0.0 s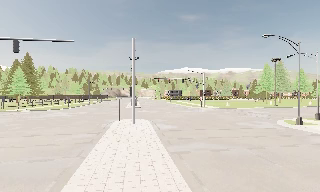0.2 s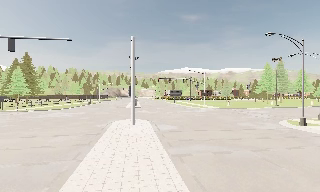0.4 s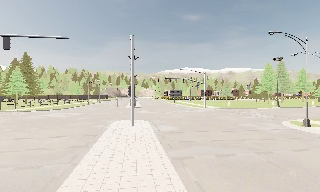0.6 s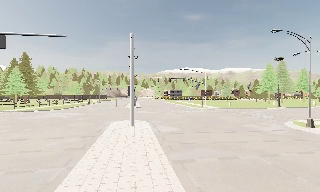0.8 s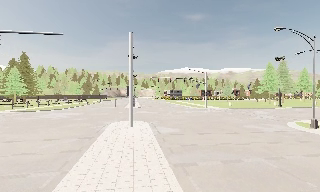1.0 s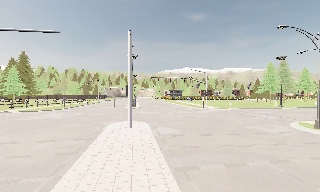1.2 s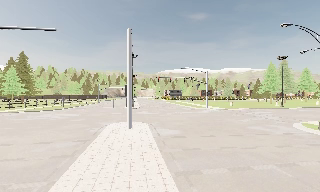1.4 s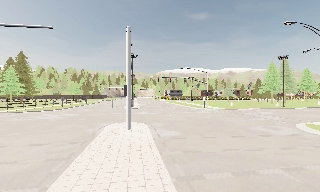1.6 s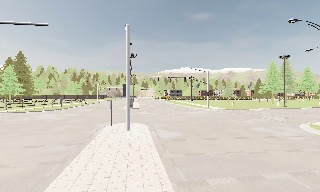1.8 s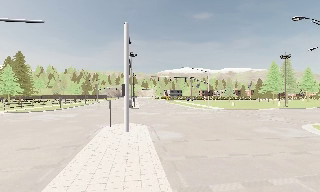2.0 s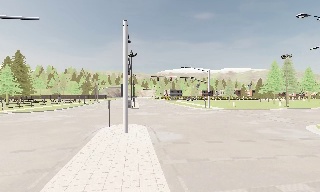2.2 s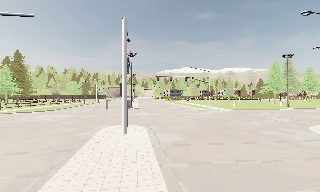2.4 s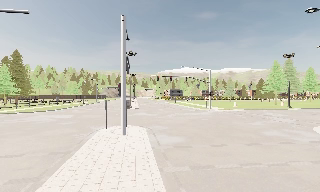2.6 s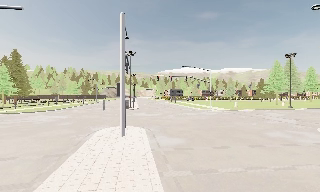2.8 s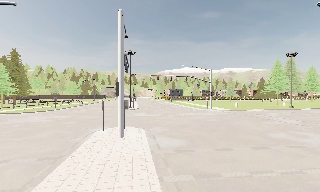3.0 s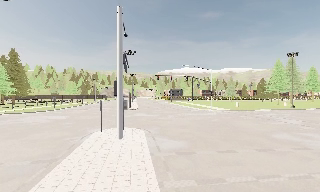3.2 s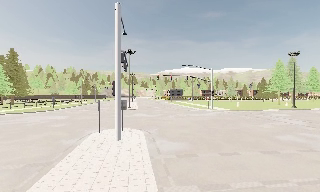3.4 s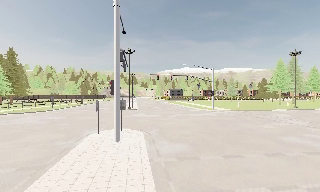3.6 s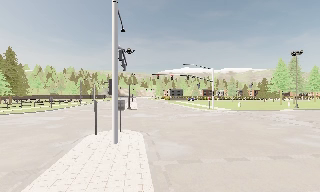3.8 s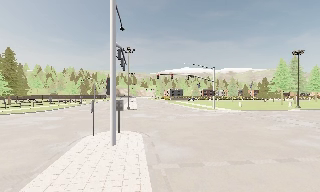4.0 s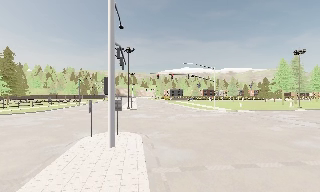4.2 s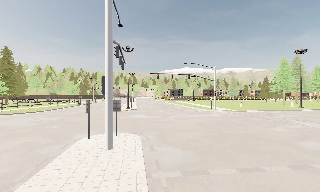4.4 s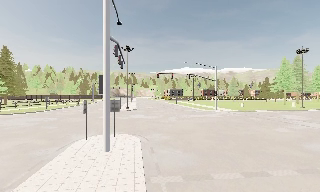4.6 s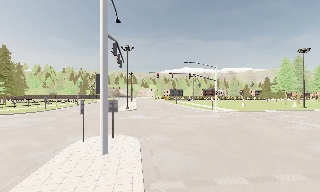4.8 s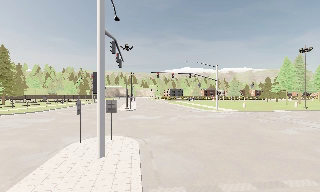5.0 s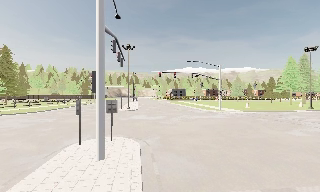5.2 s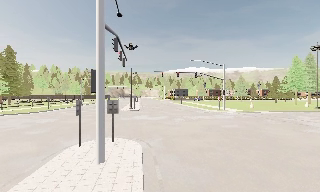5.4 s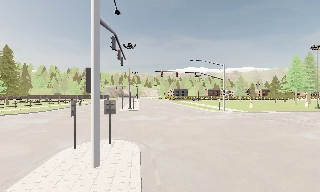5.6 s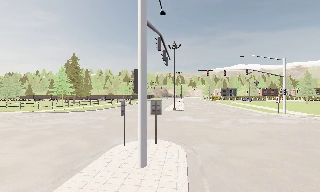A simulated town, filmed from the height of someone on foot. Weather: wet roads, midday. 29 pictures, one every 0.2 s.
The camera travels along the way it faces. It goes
forward.
0.0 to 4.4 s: The camera travels forward, about 7 m, so what stands in front looms larger.
4.4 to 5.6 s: The scene slides to the right, as the camera pans about 15 degrees to its left. It travels forward, about 2 m, so what stands in front looms larger.
The film runs forward here.
